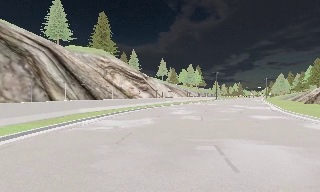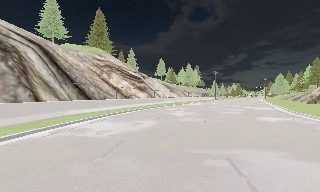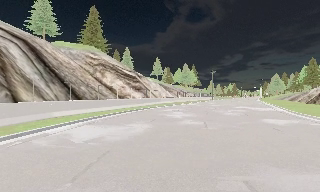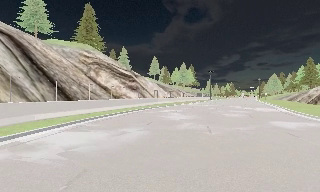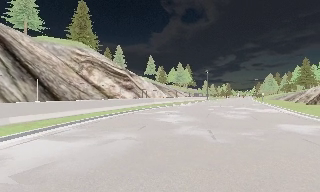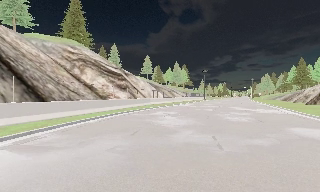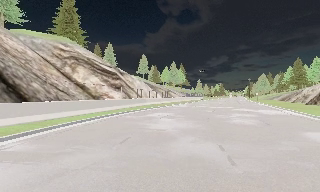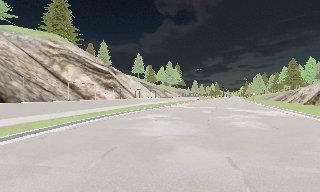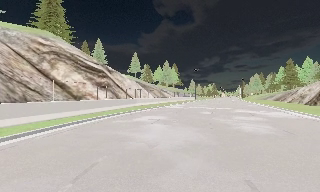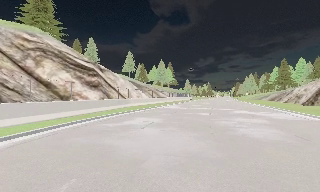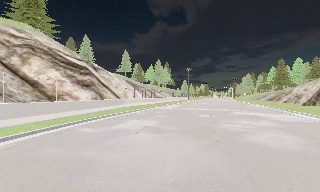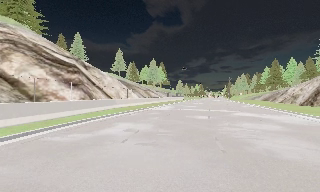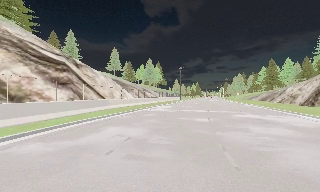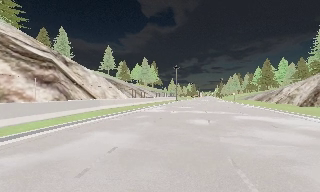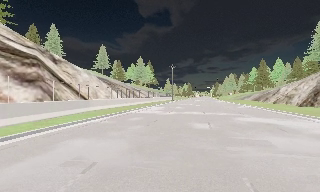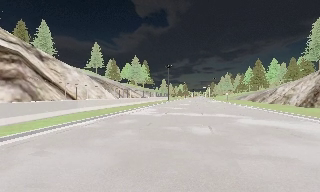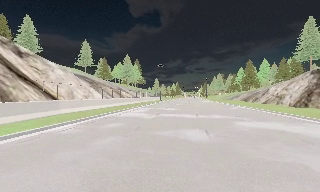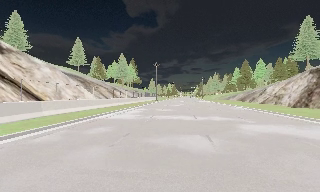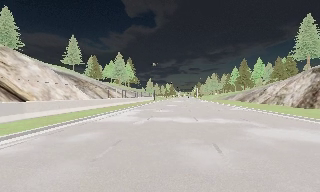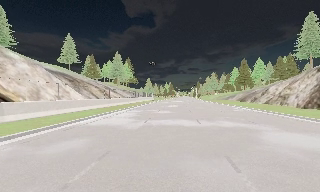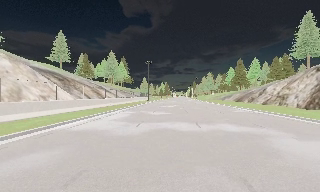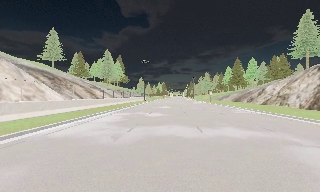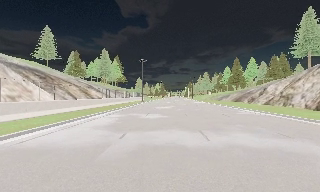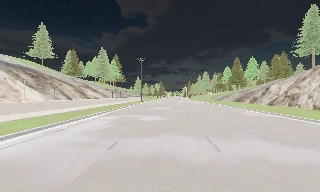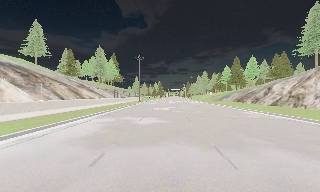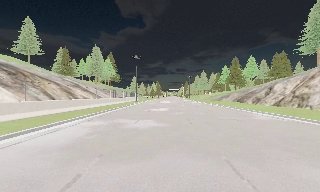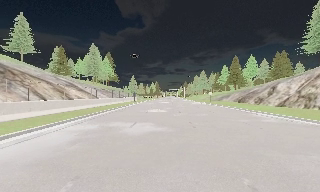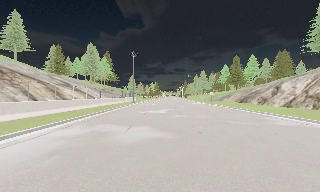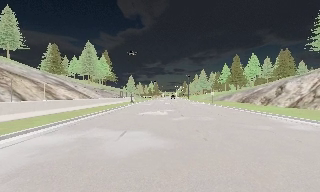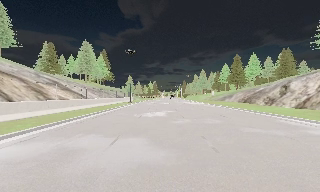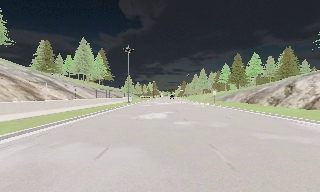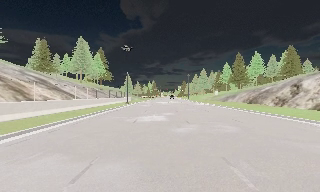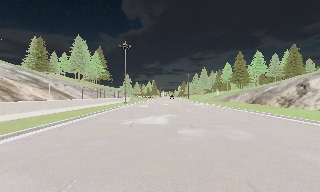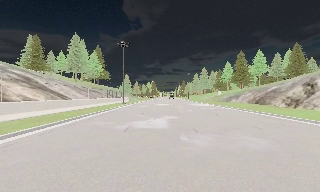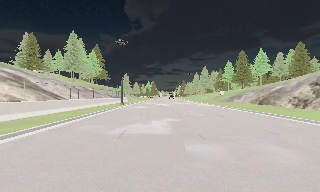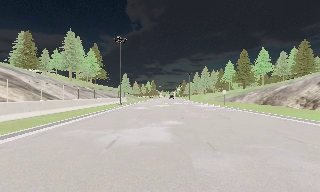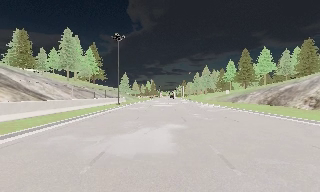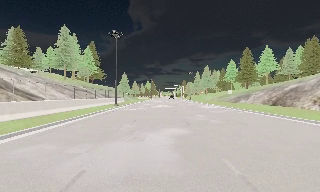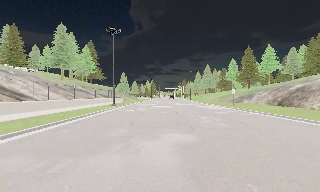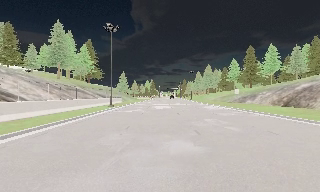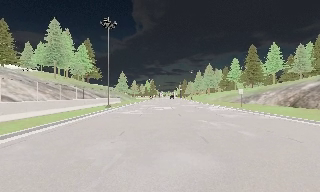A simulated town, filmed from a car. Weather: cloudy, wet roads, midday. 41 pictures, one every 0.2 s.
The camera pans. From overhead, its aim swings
clockwise.
The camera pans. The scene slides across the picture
to the left.
0.0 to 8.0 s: The camera swings to its right by about 30 degrees, and the scene slides to the left. It travels forward, about 50 m.
The film runs forward here.
